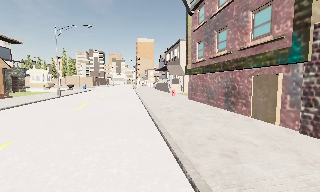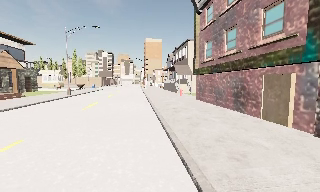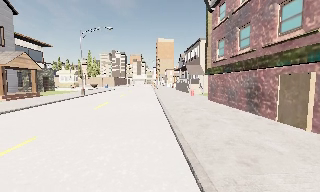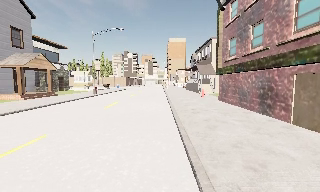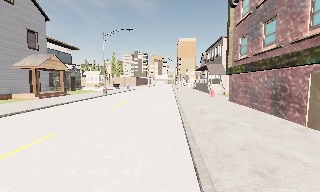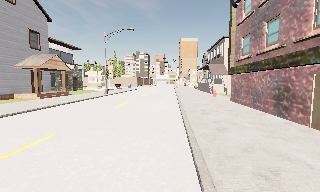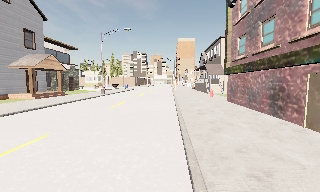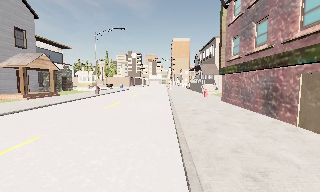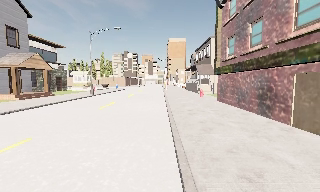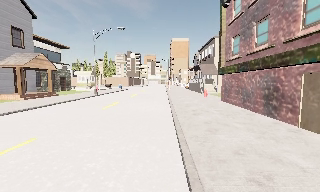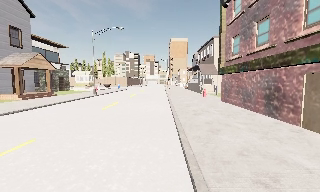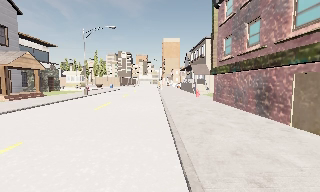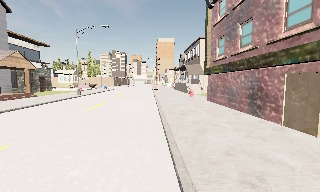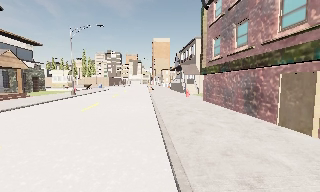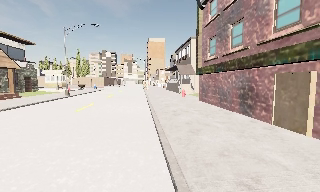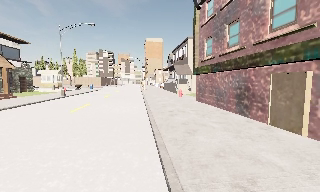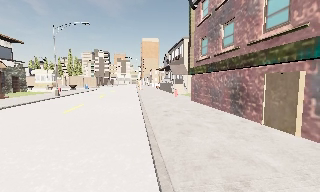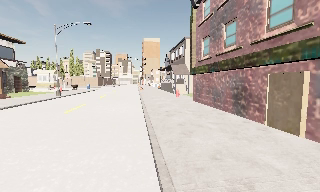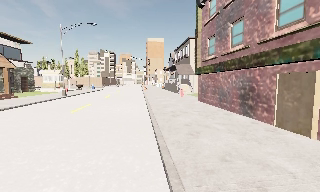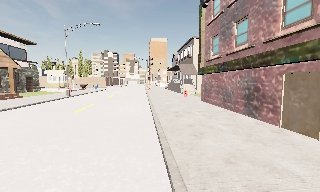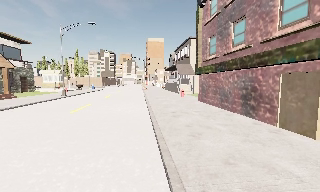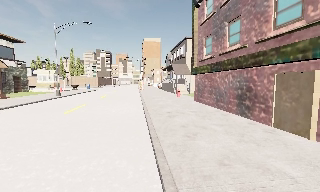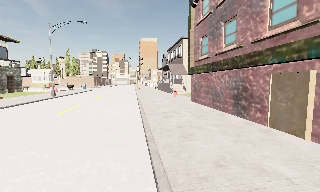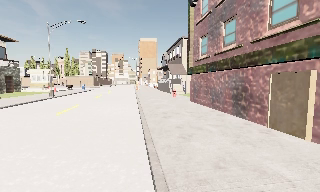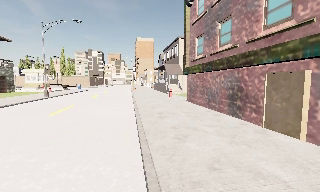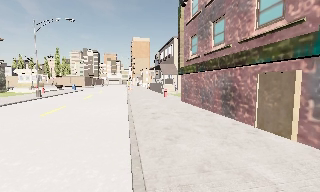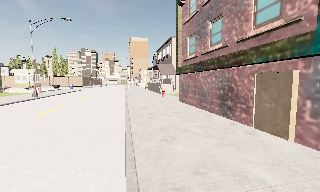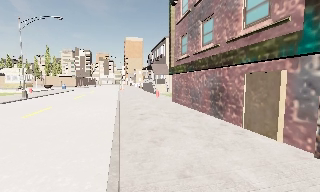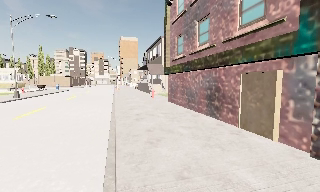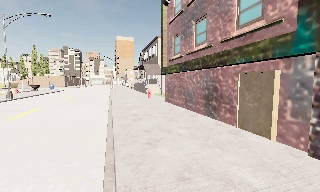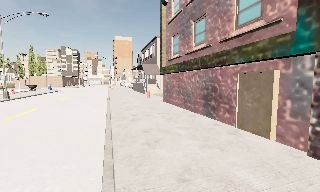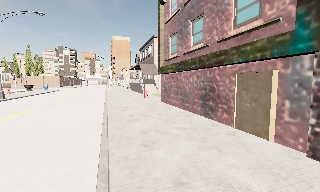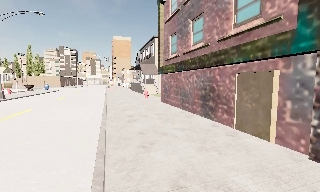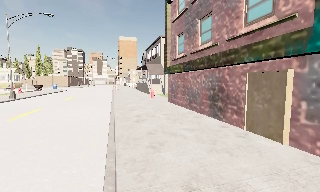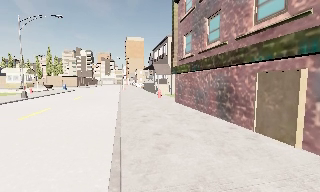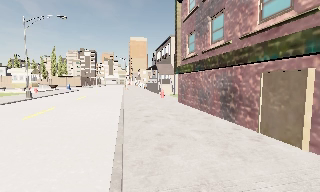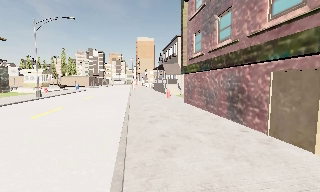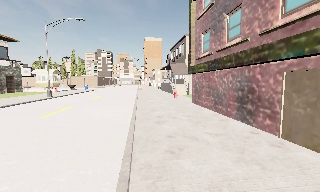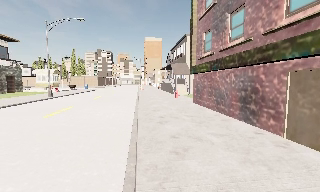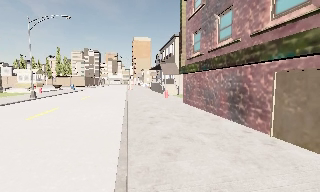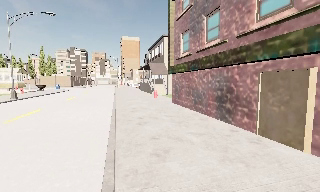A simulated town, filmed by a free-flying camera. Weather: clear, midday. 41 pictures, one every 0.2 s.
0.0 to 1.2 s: The scene slides to the right, as the camera pans about 15 degrees to its left. It travels to its right, about 0.5 m.
1.2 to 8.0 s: The camera pans to its right, which is clockwise from overhead, by about 20 degrees. It travels forward, about 2 m, so what stands in front looms larger.
The film runs forward here.
